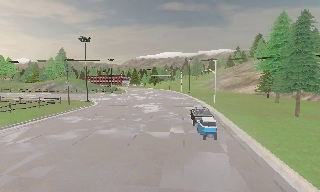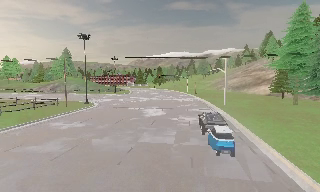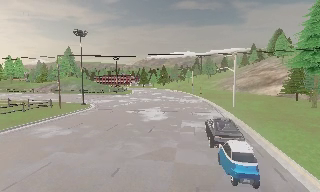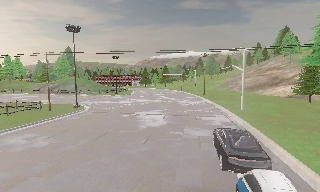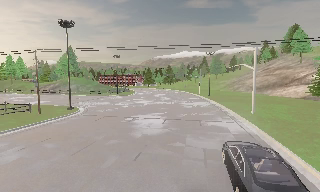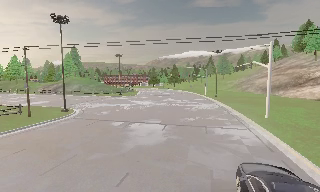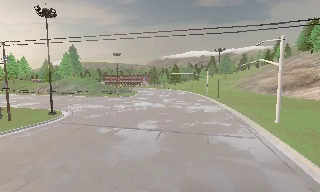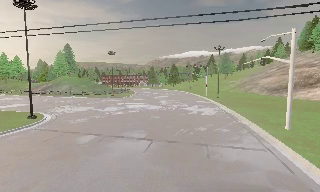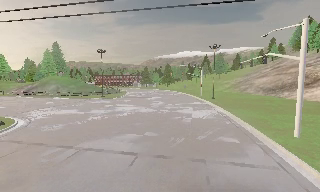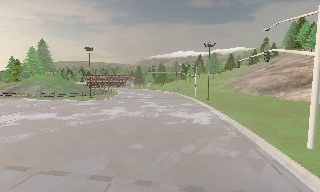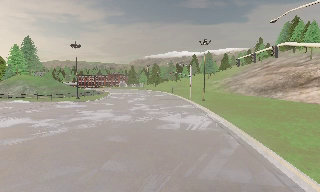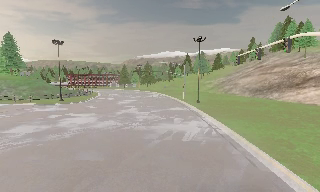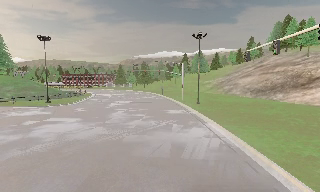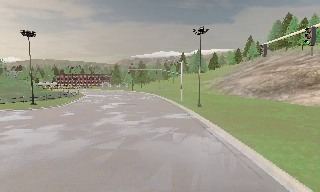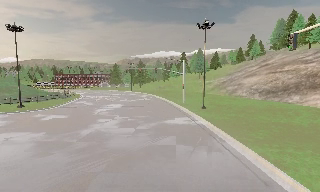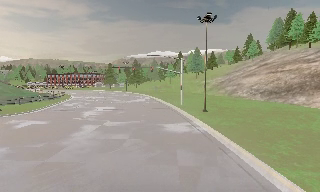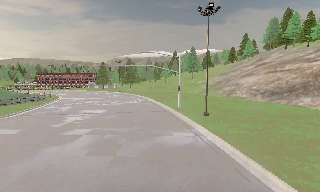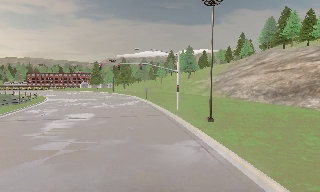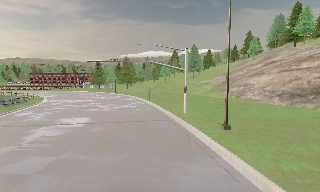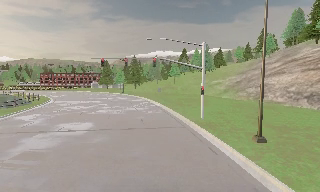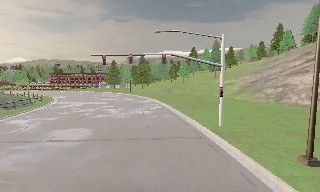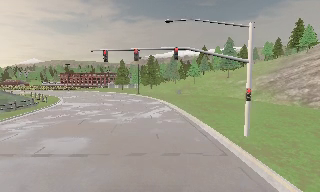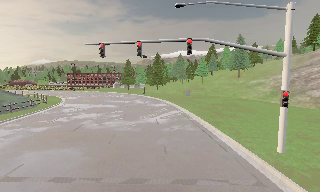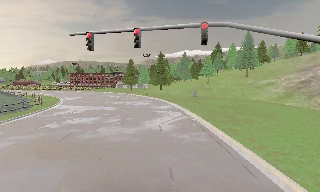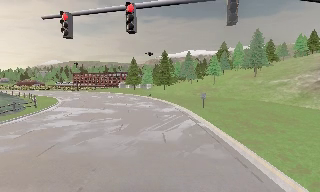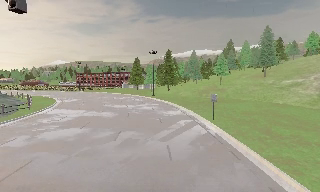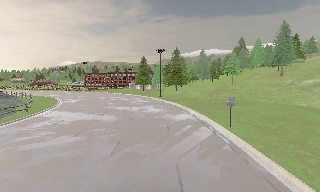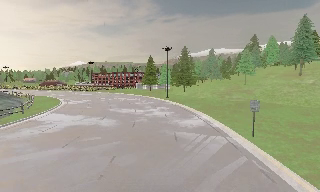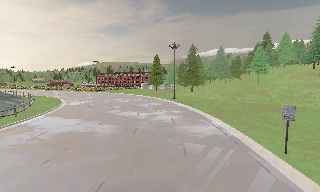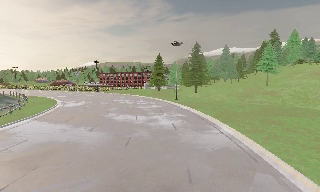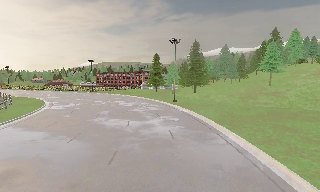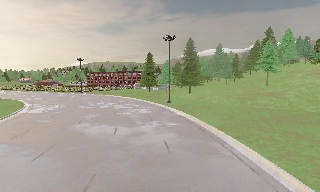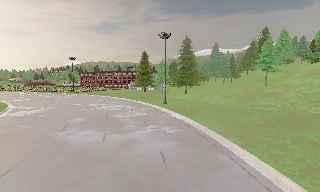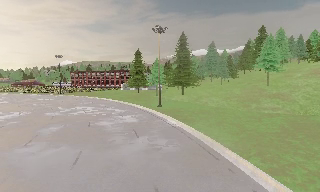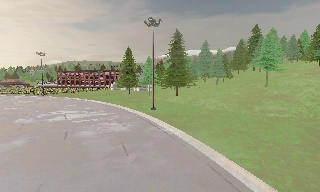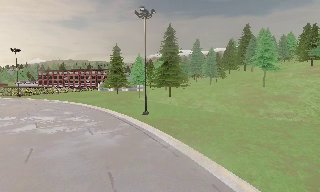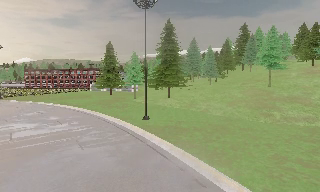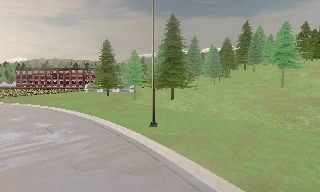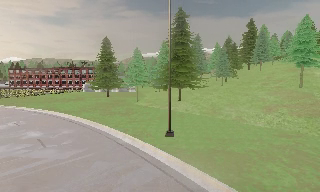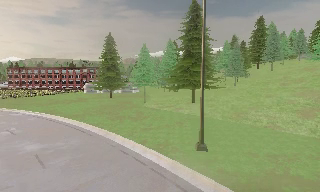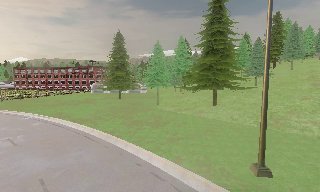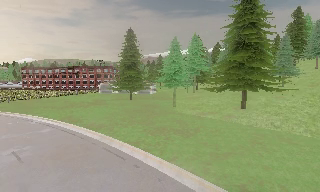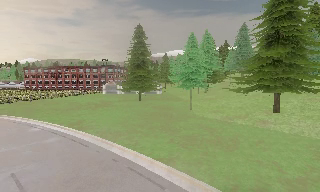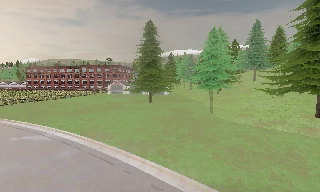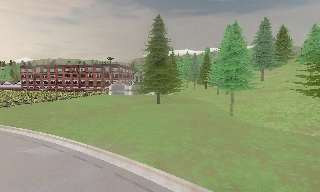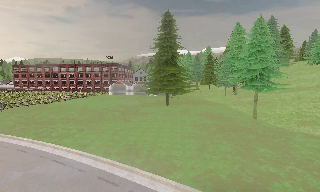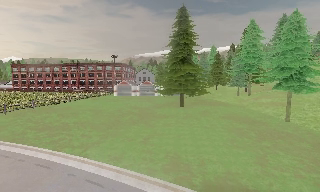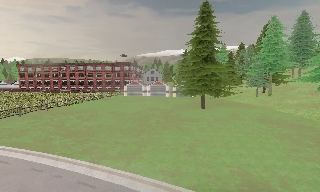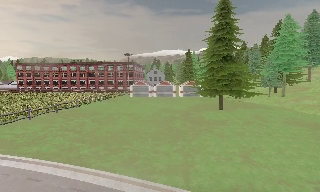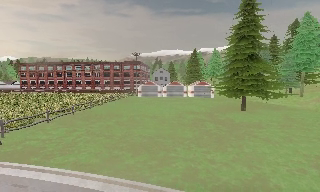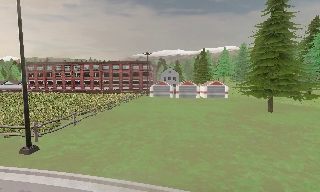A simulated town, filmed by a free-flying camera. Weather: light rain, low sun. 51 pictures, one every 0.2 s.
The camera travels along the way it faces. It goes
forward.
0.0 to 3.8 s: The camera travels forward, about 45 m, so what stands in front looms larger.
3.8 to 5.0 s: The camera pans to its left, which is counterclockwise from overhead, by about 10 degrees. It travels forward, about 14 m, so what stands in front looms larger.
5.0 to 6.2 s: The camera travels forward, about 14 m, so what stands in front looms larger.
6.2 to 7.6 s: The camera pans to its right, which is clockwise from overhead, by about 15 degrees. It travels forward, about 18 m, so what stands in front looms larger.
7.6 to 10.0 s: The camera travels to its left and forward, about 35 m, so close, fixed things drift to the right.
The film runs forward here.
